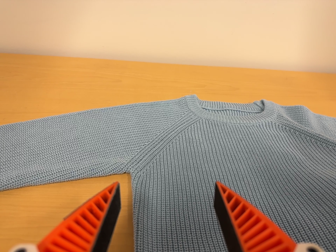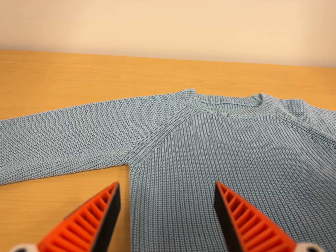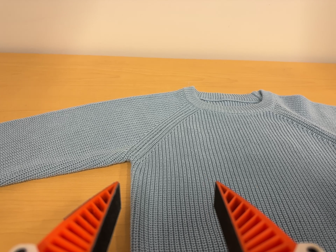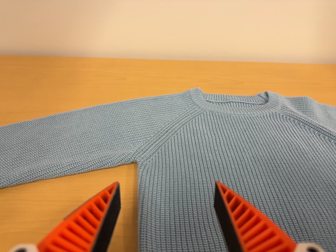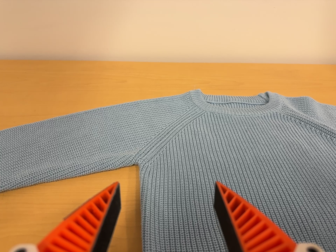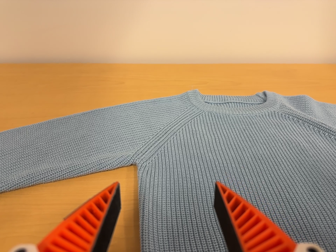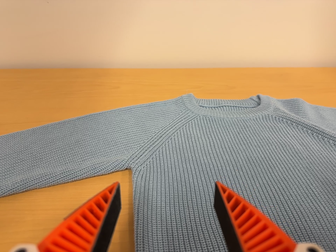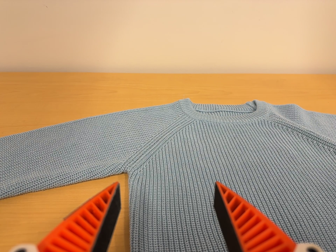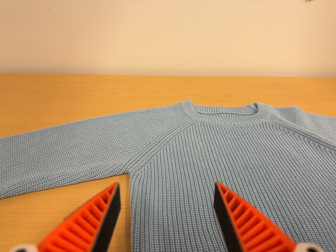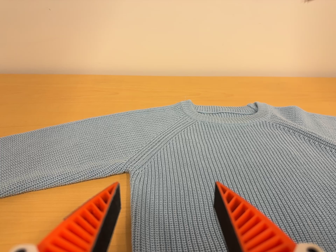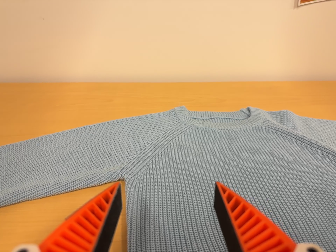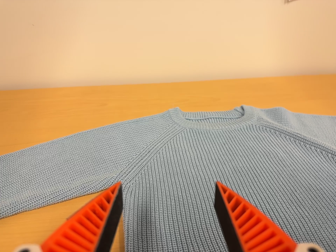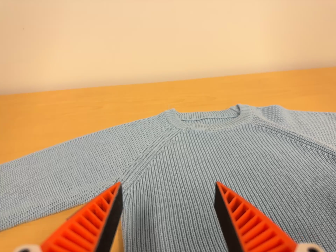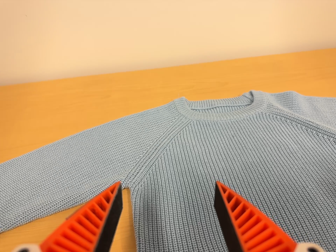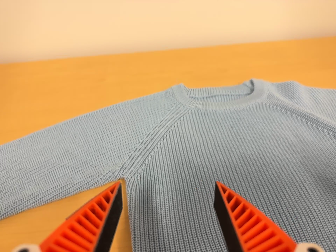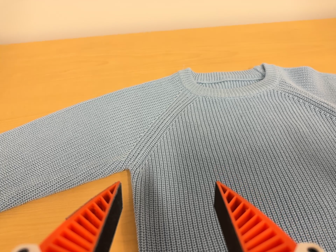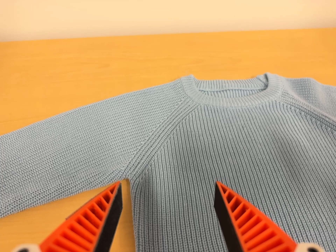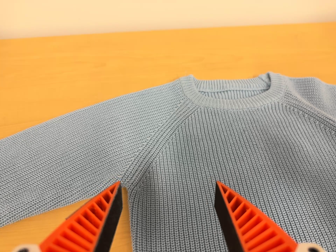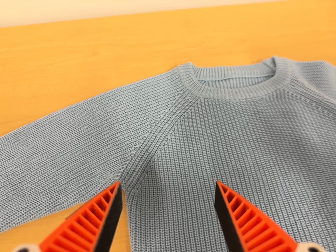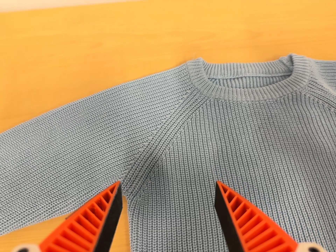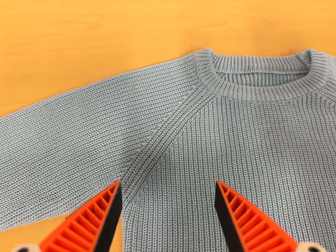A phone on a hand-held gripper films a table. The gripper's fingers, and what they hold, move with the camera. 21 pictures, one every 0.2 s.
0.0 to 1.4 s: The camera shifts only a little, or ends up much as it began.
1.4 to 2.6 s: The camera travels toward the top of its view, about 5 cm.
2.6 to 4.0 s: The camera travels toward the top of its view and forward, about 20 cm. Its aim tips toward the bottom of its view by about 30 degrees.
The film runs backward here.
